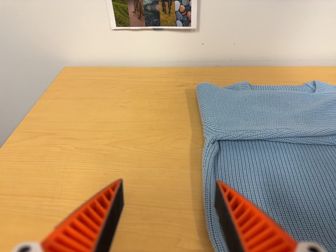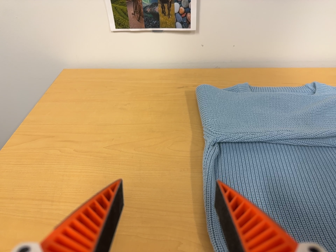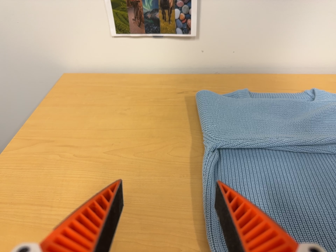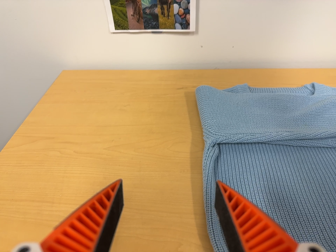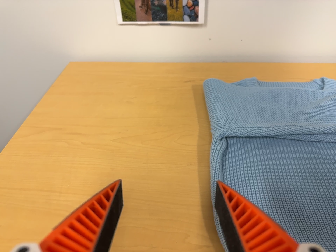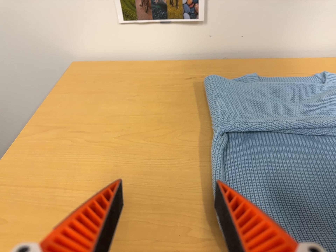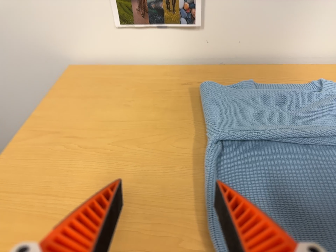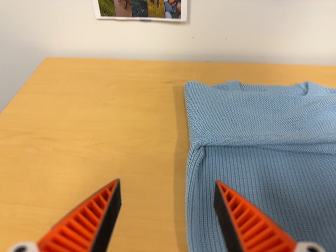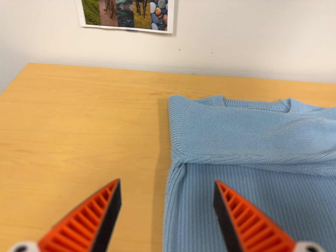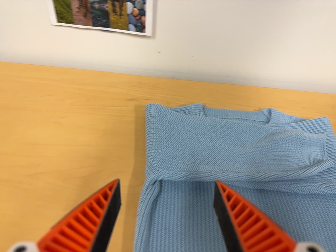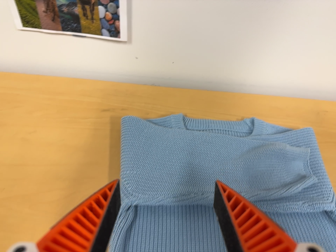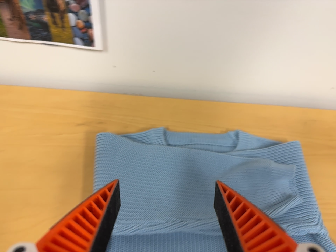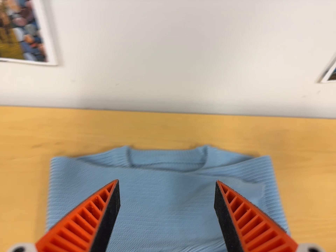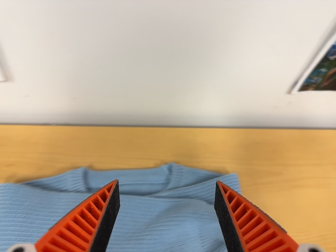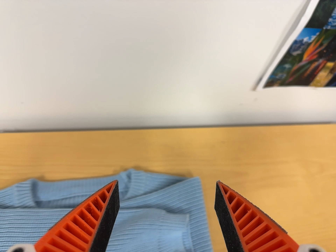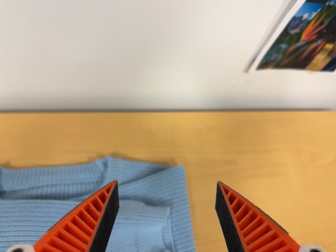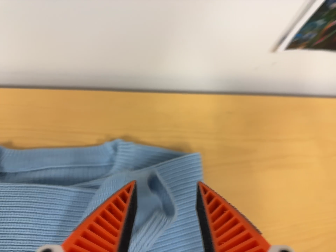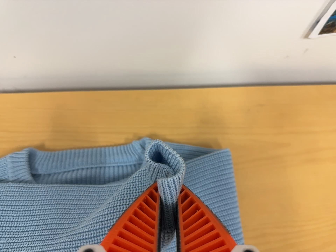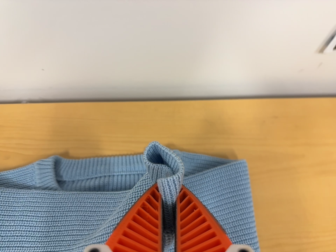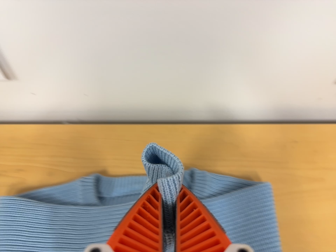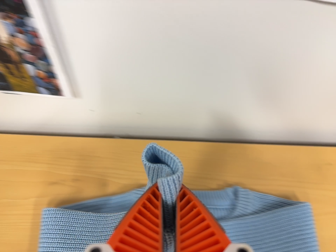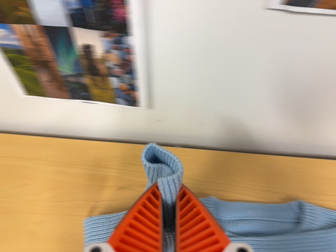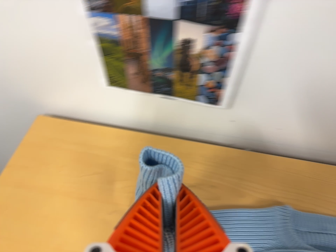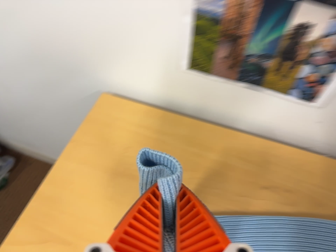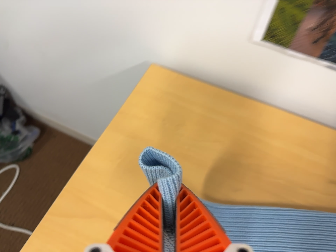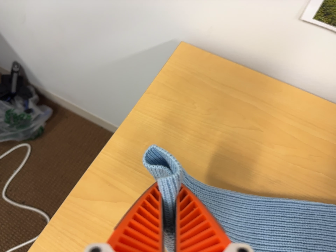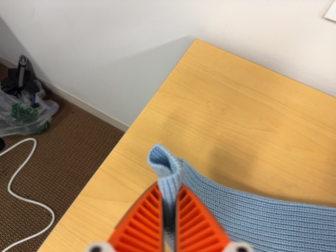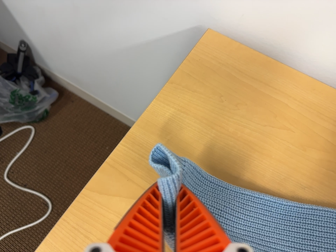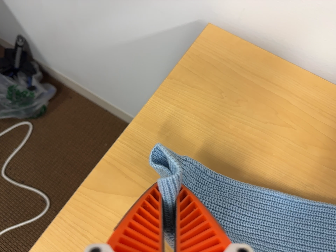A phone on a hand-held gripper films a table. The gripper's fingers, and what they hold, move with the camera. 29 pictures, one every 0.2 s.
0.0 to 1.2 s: The camera shifts only a little, or ends up much as it began.
1.2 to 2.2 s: The scene slides to the left, as the camera pans about 15 degrees to its right. It travels toward the top of its view, forward and to its right, about 22 cm, so close, fixed things drift downward.
2.2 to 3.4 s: The camera travels forward, to its right and toward the top of its view, about 22 cm, so what stands in front looms larger. Its aim tips toward the bottom of its view by about 10 degrees.
3.4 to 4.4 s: The scene slides to the right, as the camera pans about 15 degrees to its left. It travels to its left, about 30 cm, so close, fixed things drift to the right. Its aim tips toward the top of its view by about 10 degrees, and the scene shifts downward. It rolls about its line of sight by about 10 degrees, and the scene rotates clockwise.
4.4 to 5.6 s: The camera travels to its left and forward, about 26 cm, so close, fixed things drift to the right. Its aim tips toward the bottom of its view by about 10 degrees, and the scene shifts upward. It rolls about its line of sight by about 20 degrees, and the scene rotates clockwise.
The film runs backward here.
